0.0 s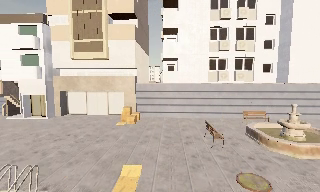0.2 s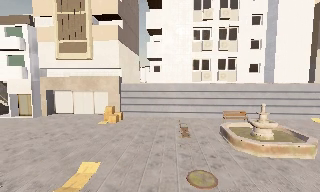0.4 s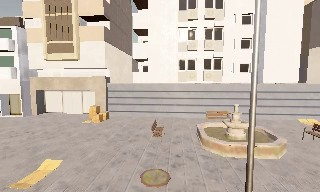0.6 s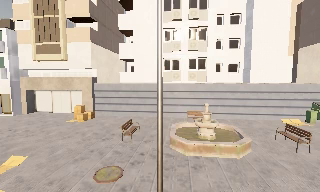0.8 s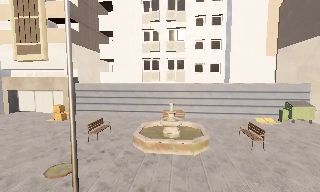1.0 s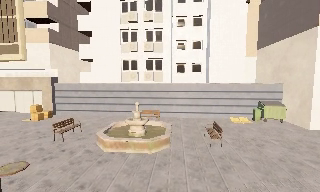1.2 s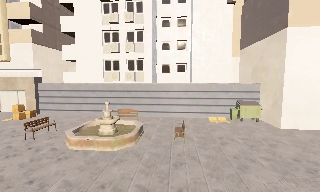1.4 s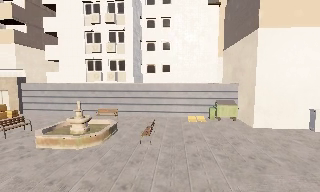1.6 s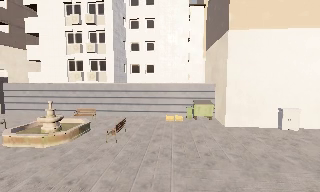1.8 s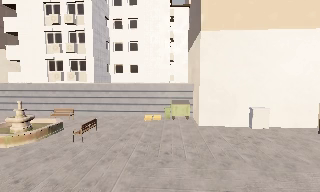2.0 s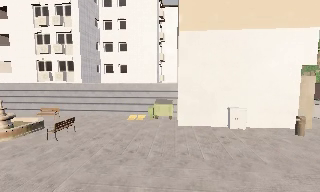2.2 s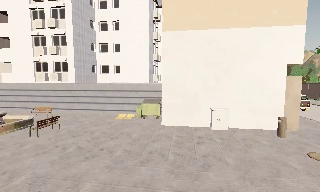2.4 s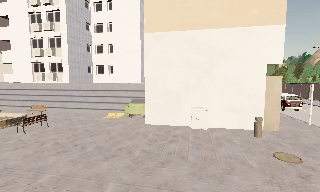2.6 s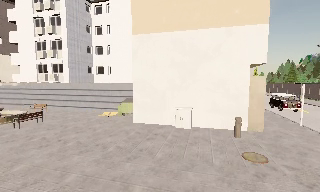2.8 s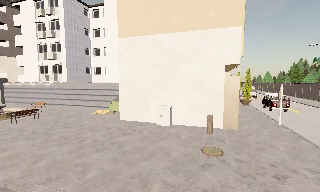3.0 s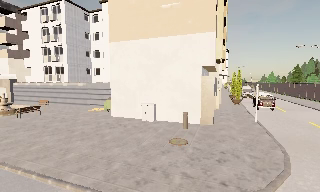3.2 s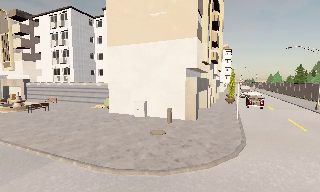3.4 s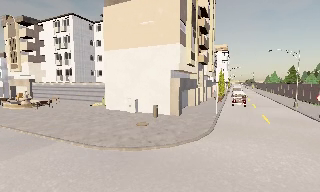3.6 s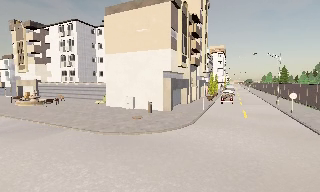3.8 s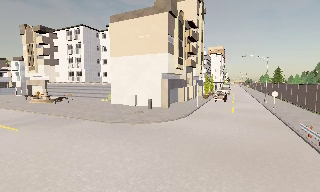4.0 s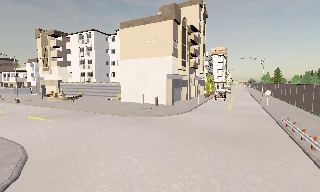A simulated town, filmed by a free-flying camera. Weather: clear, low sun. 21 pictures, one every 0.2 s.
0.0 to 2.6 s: The camera pans to its left, which is counterclockwise from overhead, by about 10 degrees. It travels to its right, about 25 m, so close, fixed things drift to the left.
2.6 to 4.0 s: The camera pans to its left, which is counterclockwise from overhead, by about 10 degrees. It travels backward and to its right, about 16 m, so what stands in front gets smaller.
The film runs backward here.
